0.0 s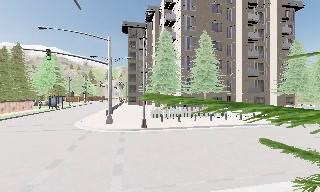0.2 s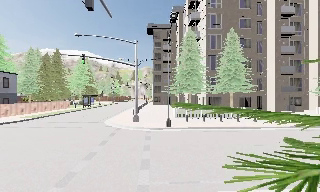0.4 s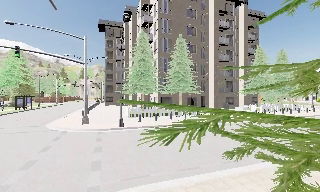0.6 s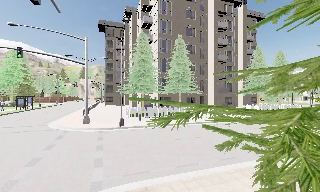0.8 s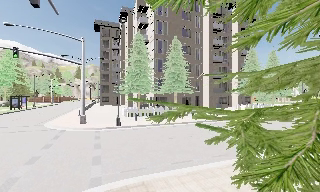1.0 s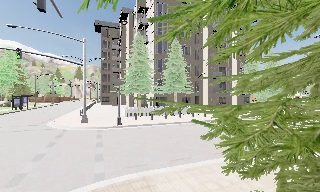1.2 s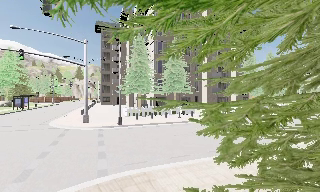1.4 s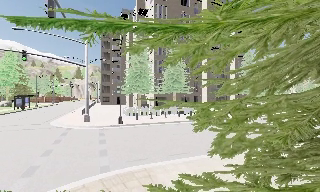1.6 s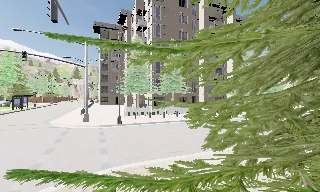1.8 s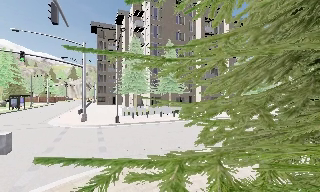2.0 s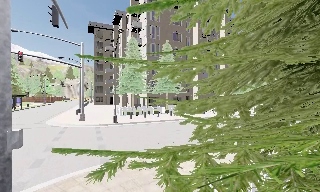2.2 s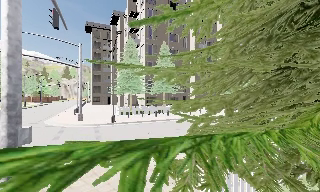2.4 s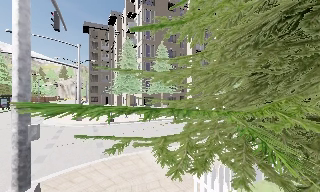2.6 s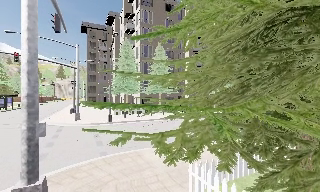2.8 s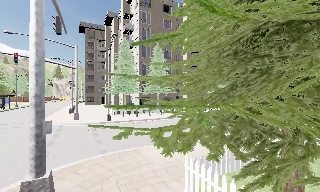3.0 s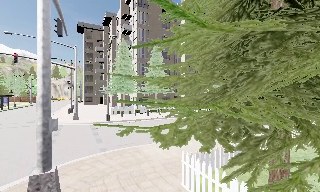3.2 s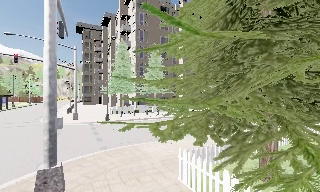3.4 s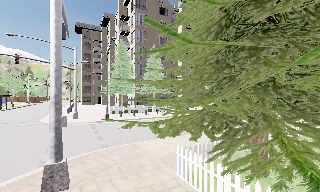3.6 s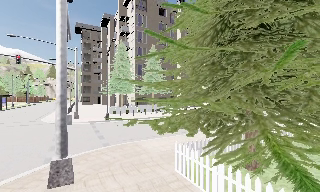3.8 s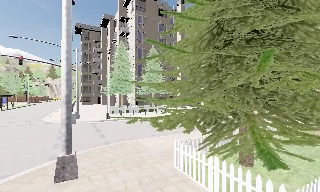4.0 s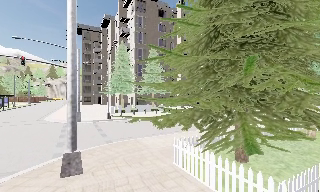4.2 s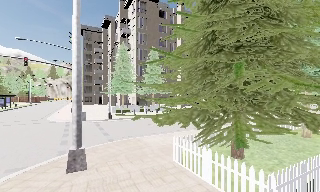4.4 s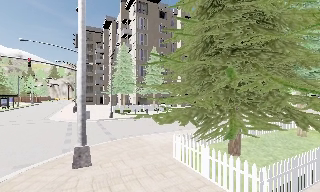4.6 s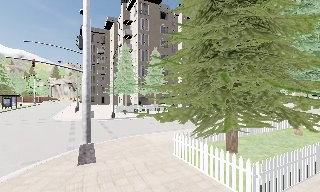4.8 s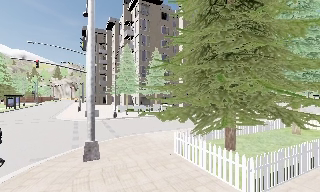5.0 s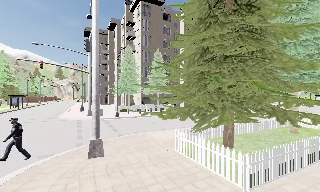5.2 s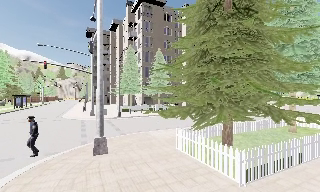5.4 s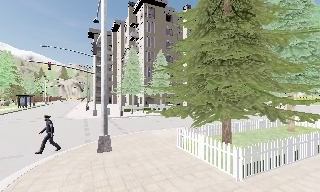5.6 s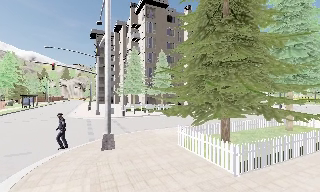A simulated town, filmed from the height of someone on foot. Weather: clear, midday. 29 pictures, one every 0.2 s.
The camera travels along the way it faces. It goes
backward.
0.0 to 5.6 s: The scene slides to the left, as the camera pans about 15 degrees to its right. It travels backward, about 8 m, so what stands in front gets smaller.
The film runs backward here.
